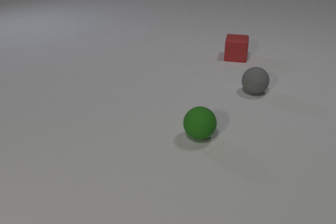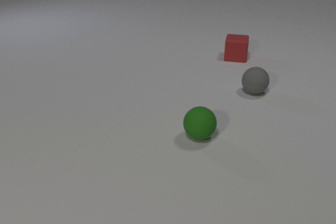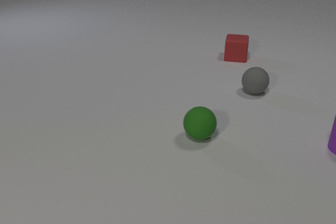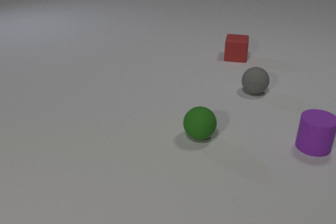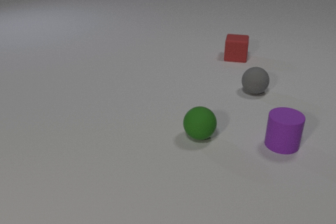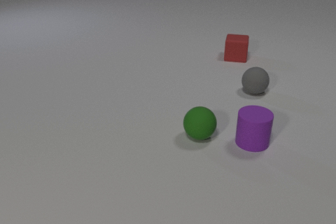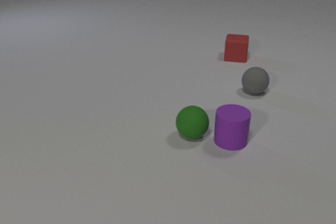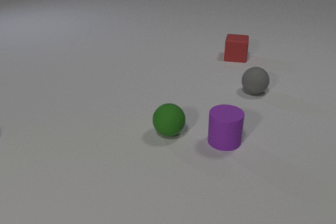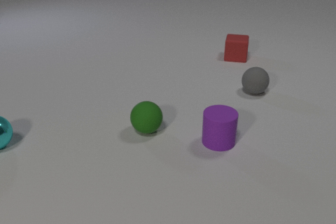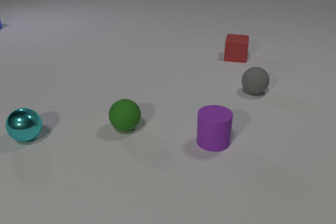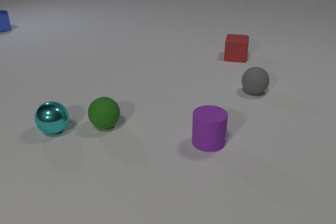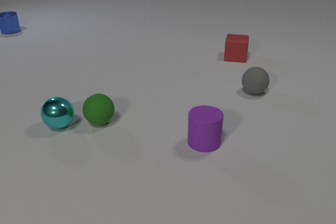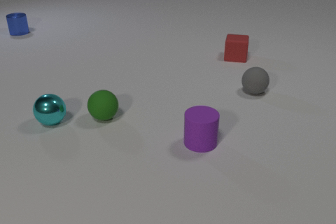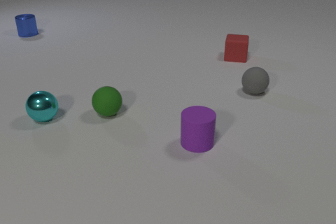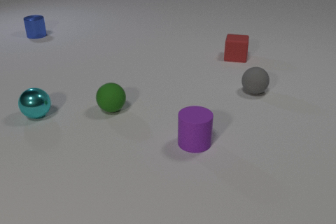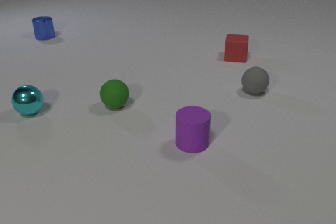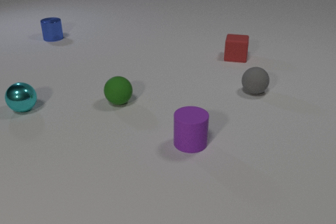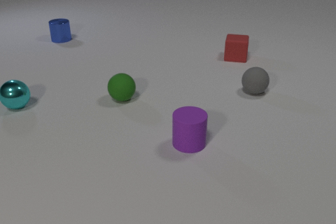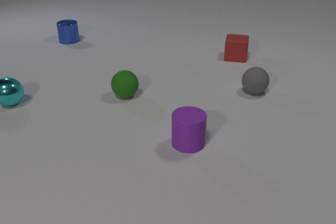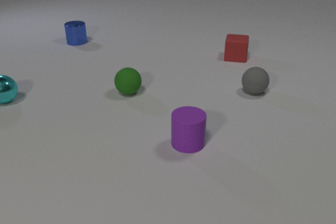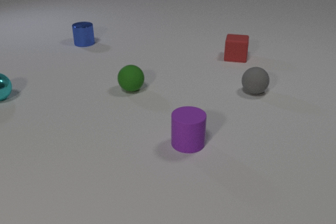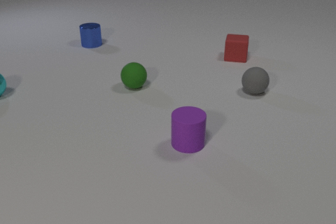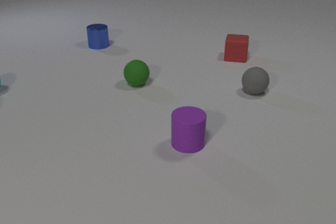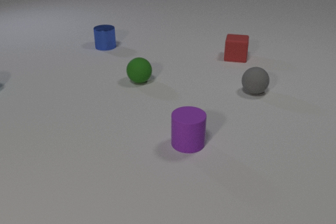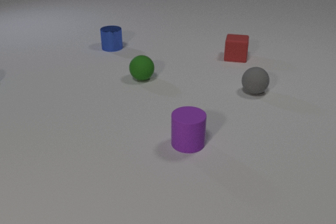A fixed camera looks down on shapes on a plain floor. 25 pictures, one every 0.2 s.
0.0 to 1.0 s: The purple rubber cylinder comes in at the right edge, slides to the left.
1.0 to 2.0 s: The purple rubber cylinder slides to the left. The green rubber sphere rolls to the left. The cyan metal sphere comes in at the left edge, rolls to the right. The blue metal cylinder comes in at the left edge, slides toward the camera and to the right. The purple rubber cylinder and the green rubber sphere collide.
2.0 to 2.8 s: The purple rubber cylinder slides to the left. The green rubber sphere rolls away from the camera. The cyan metal sphere rolls away from the camera and to the left. The blue metal cylinder slides to the right and toward the camera. The green rubber sphere and the cyan metal sphere collide.
2.8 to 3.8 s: The green rubber sphere rolls away from the camera and to the right. The cyan metal sphere rolls away from the camera and to the left. The blue metal cylinder slides to the right and toward the camera.
3.8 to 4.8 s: The green rubber sphere rolls away from the camera and to the right. The cyan metal sphere rolls away from the camera and to the left, leaves at the left edge. The blue metal cylinder slides to the right and toward the camera.
What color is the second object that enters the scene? cyan.
What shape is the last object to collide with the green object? sphere.
What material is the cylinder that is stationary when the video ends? rubber.
